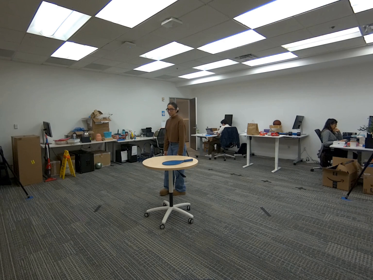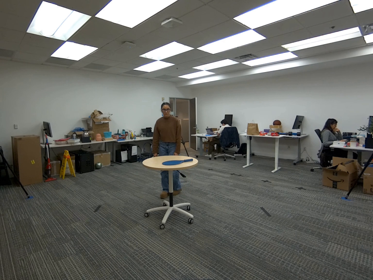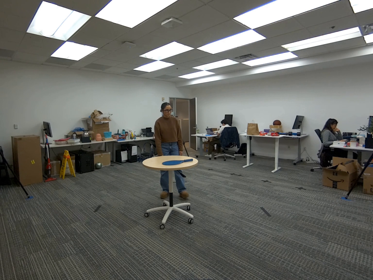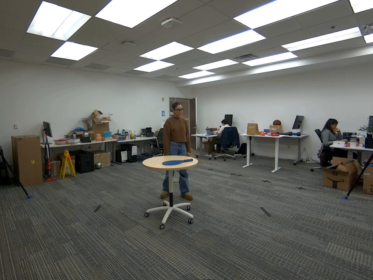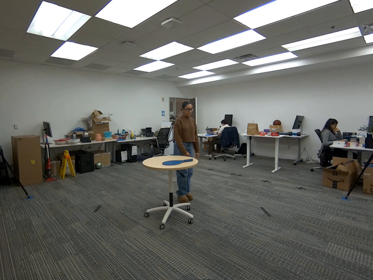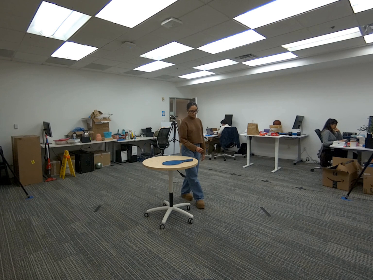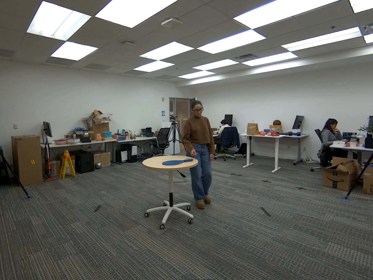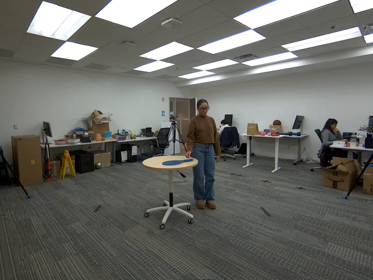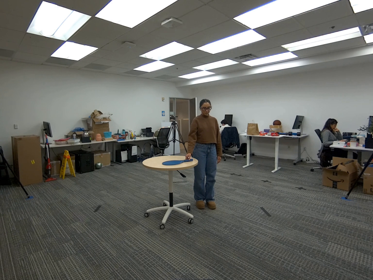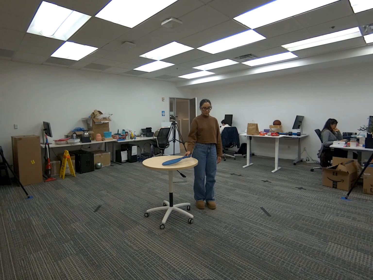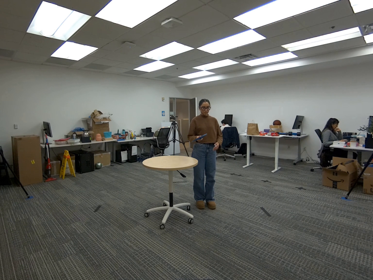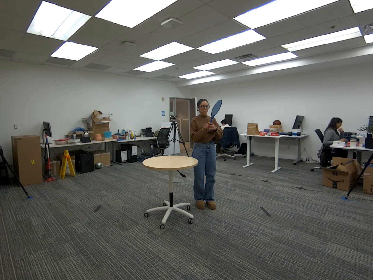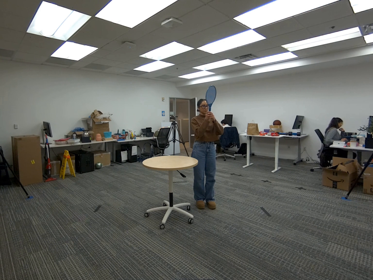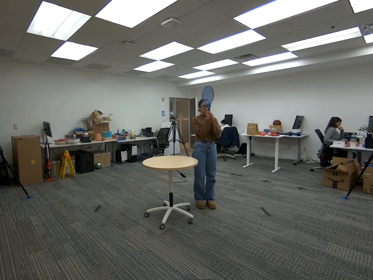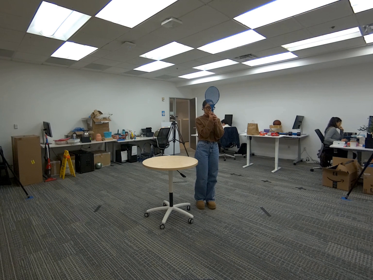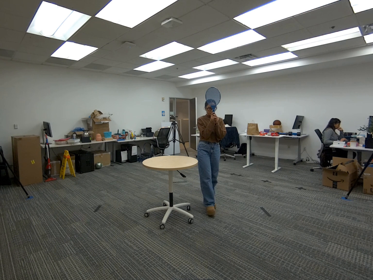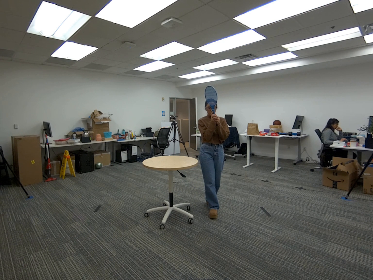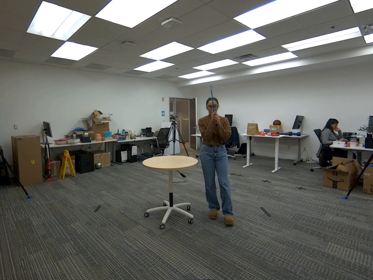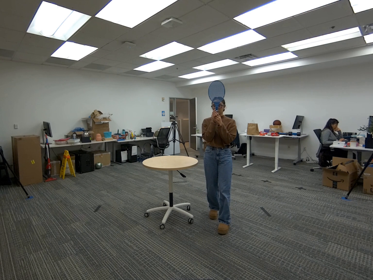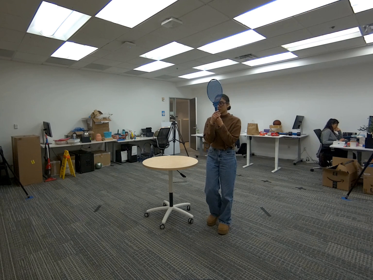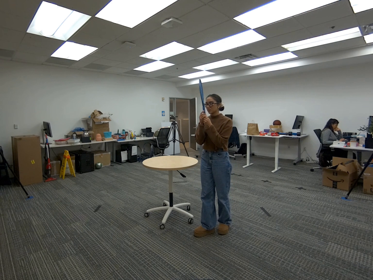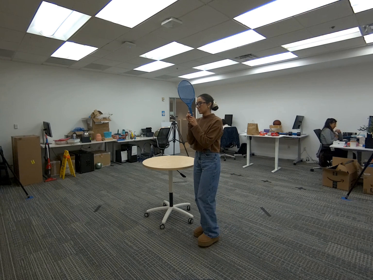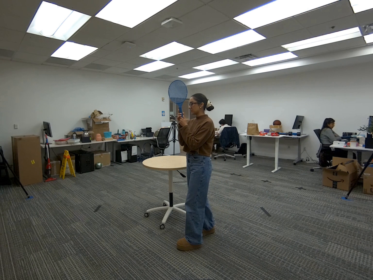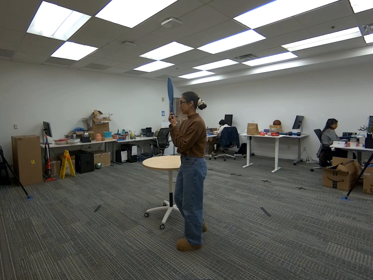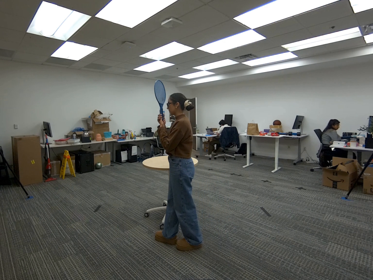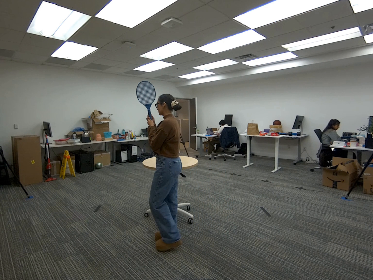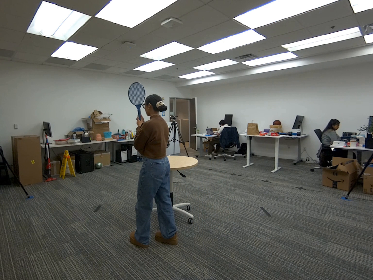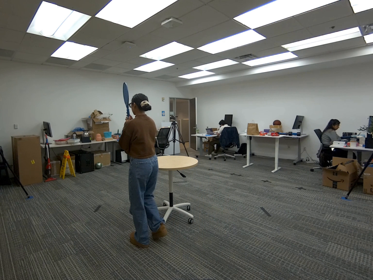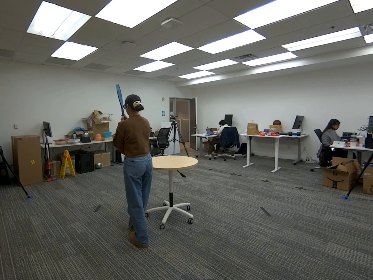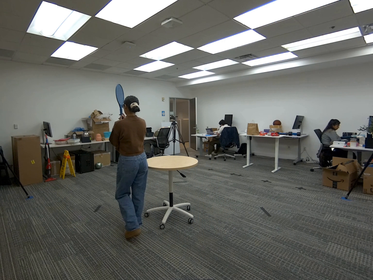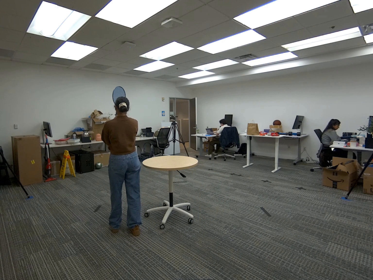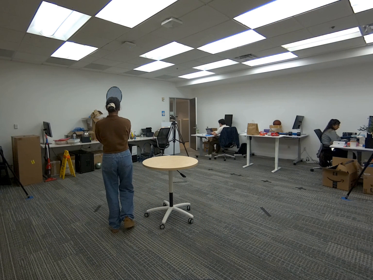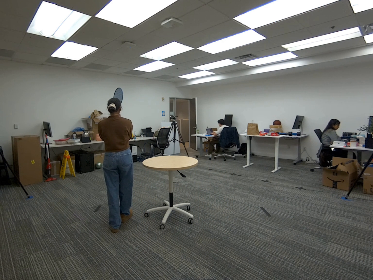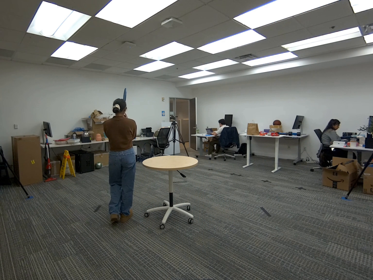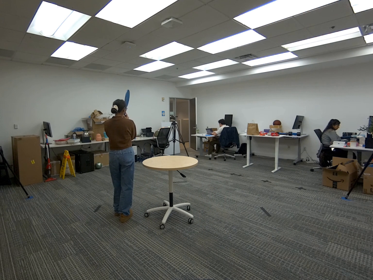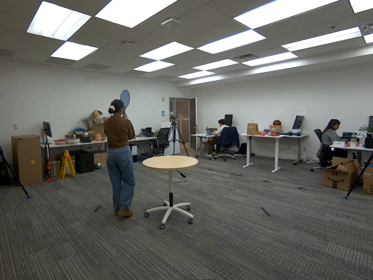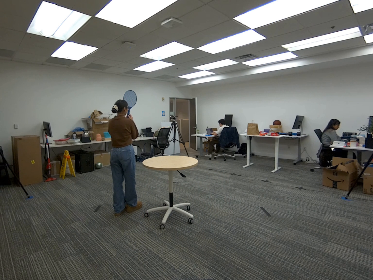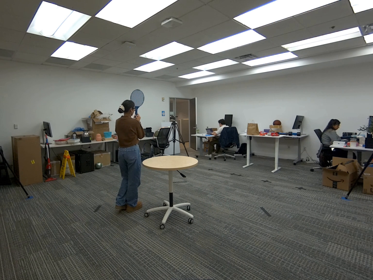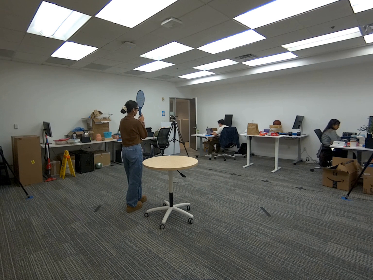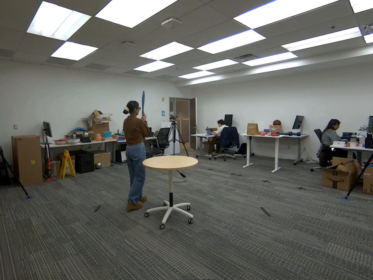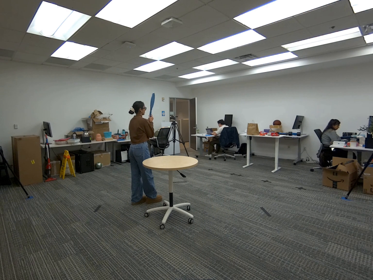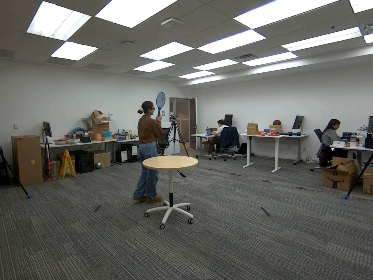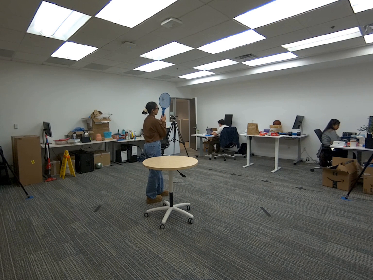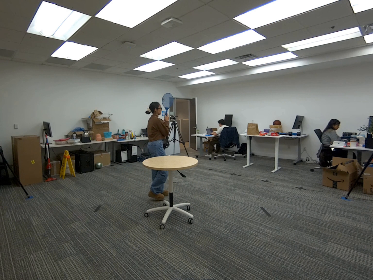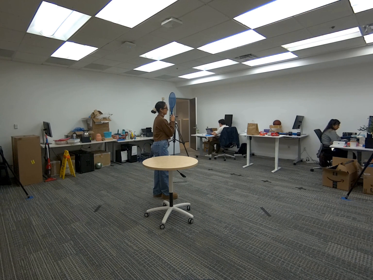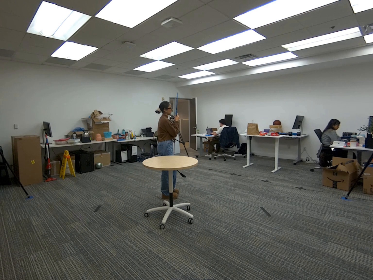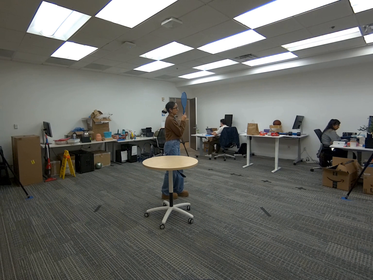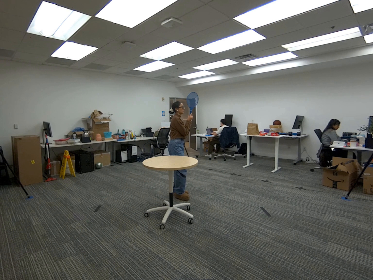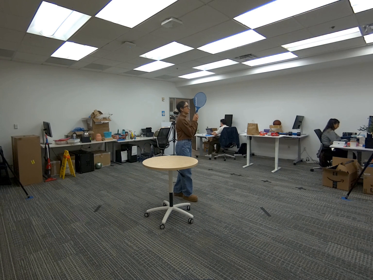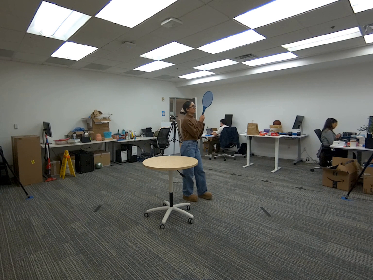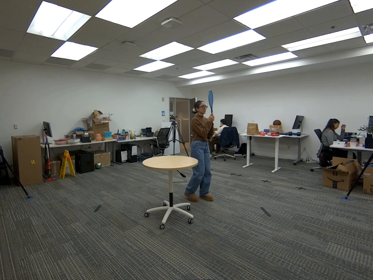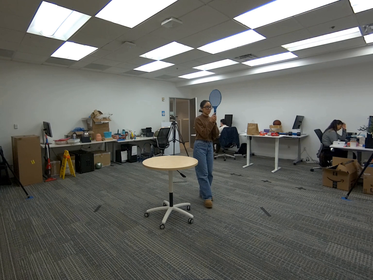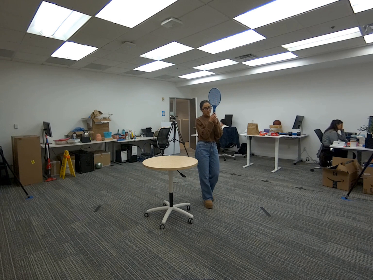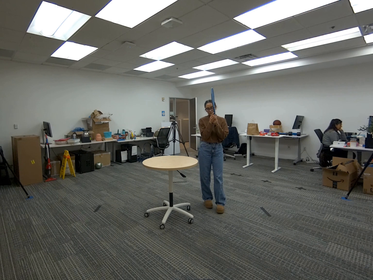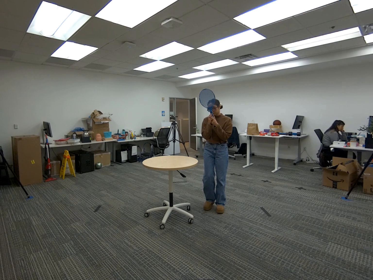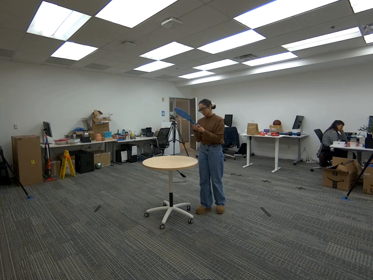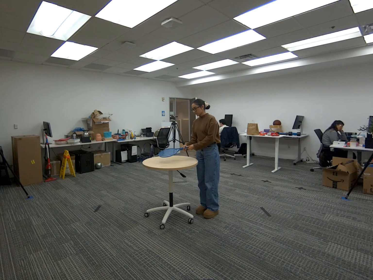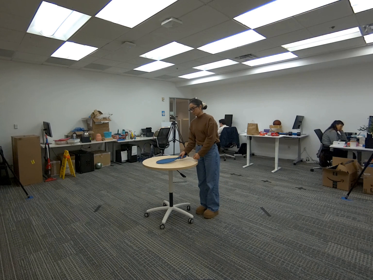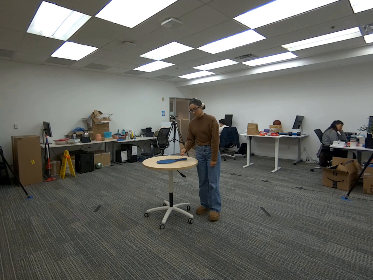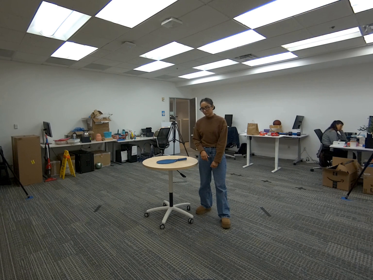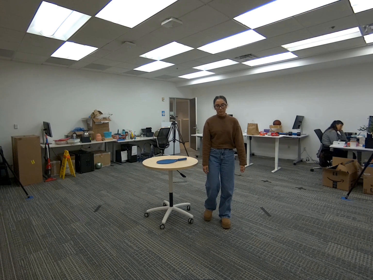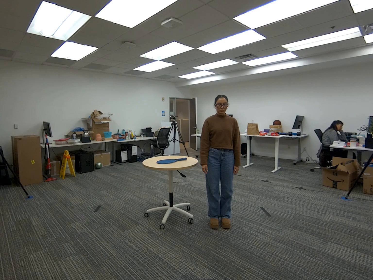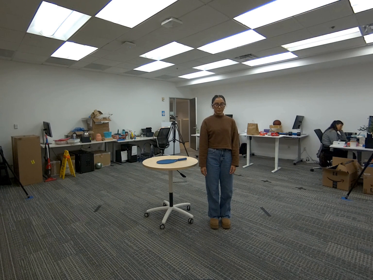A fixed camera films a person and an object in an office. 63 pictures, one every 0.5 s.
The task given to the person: Walk to the tennis racket on the round table and pick it up with both hands. Hold it at shoulder height in front of you, then rotate the racket while walking in a circle so it is visible from all angles. When you are finished, place the racket back on the round table.
